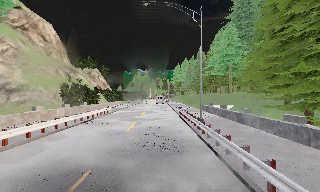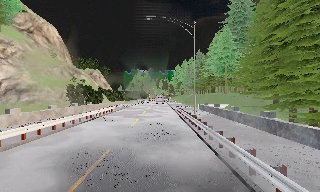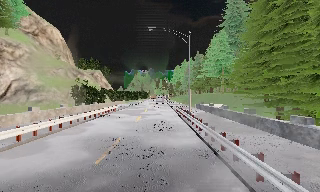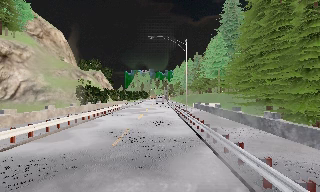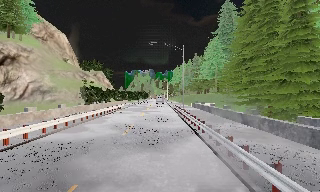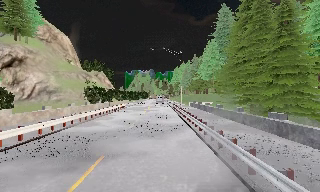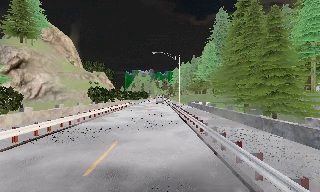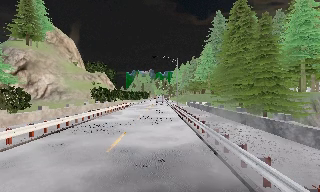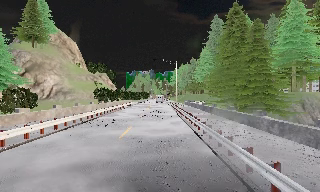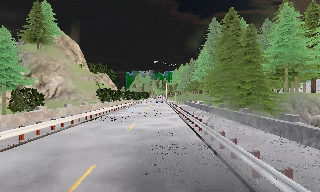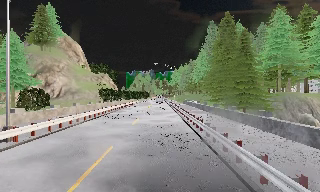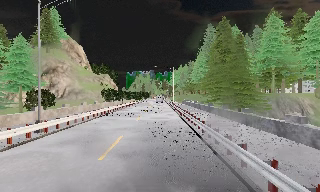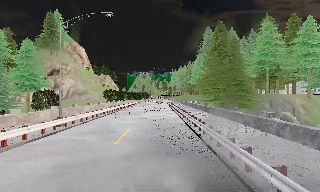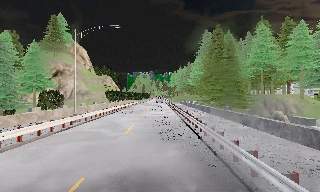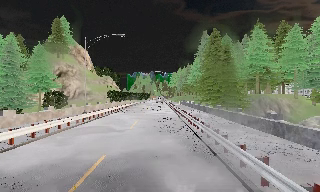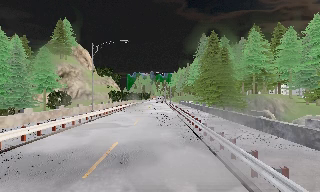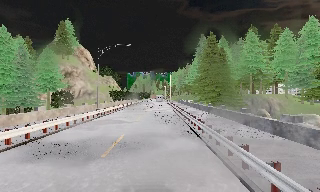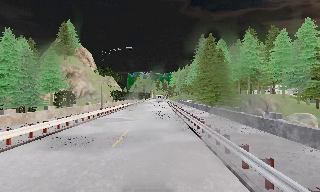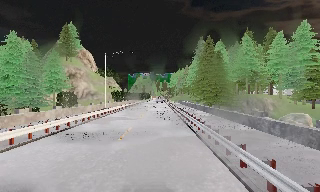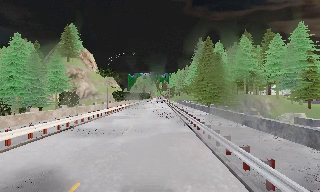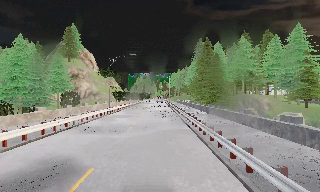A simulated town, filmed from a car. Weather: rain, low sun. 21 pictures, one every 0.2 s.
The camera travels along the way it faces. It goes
backward.
0.0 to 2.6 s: The camera travels backward, about 25 m, so what stands in front gets smaller.
2.6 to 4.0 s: The camera travels backward, about 9 m, so what stands in front gets smaller. It loses speed.
The film runs backward here.
